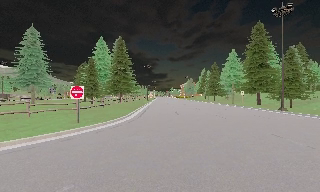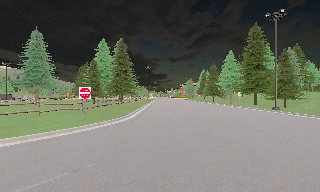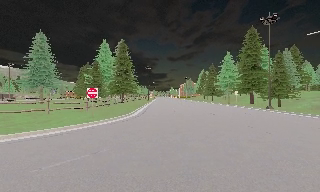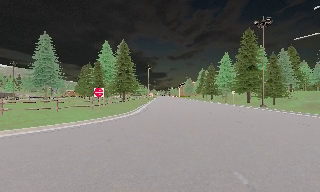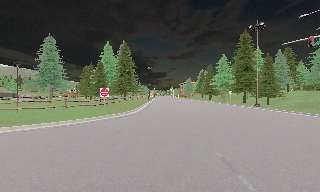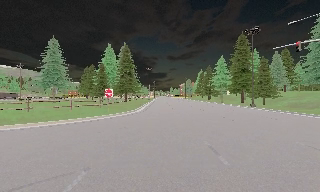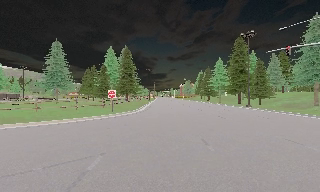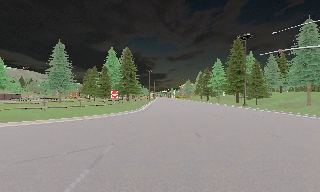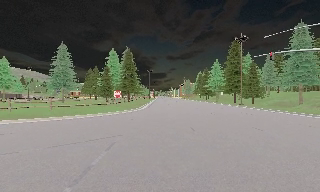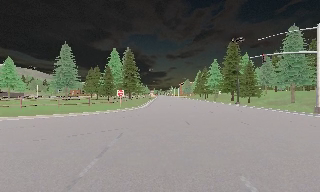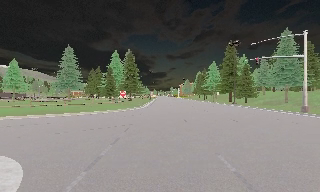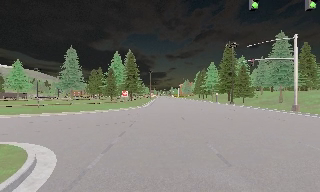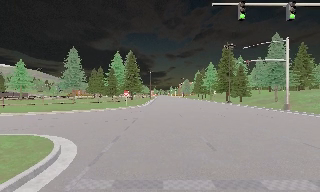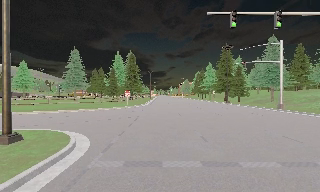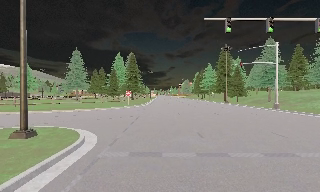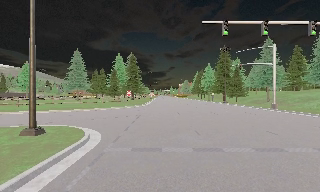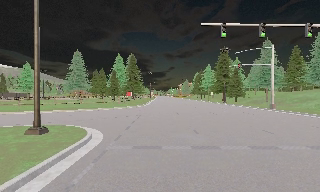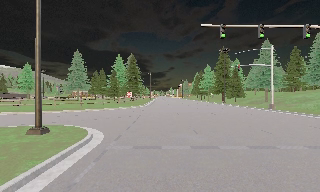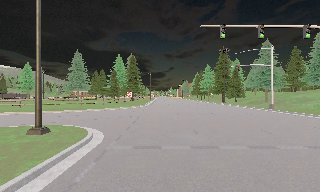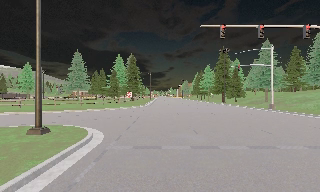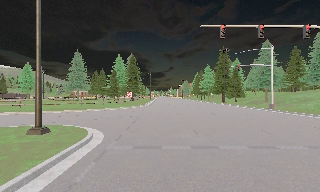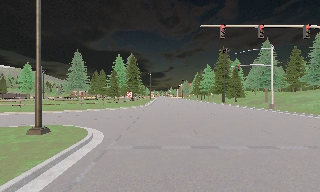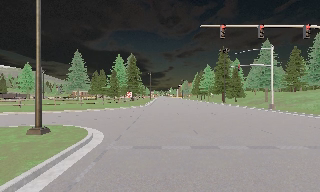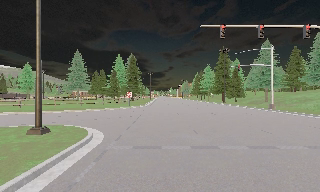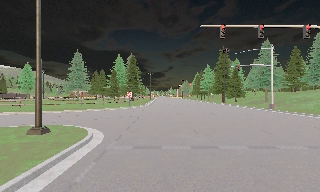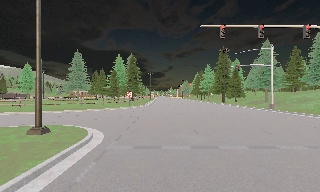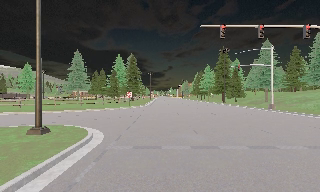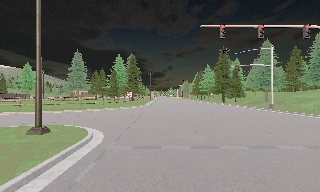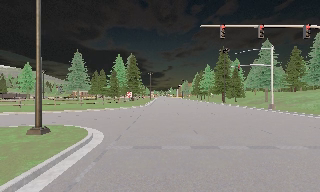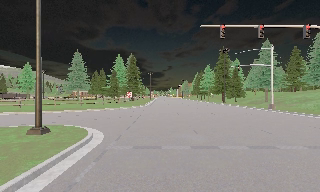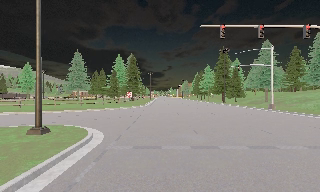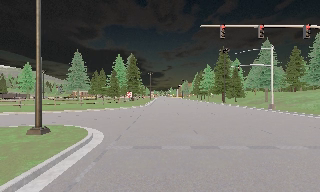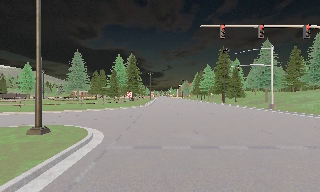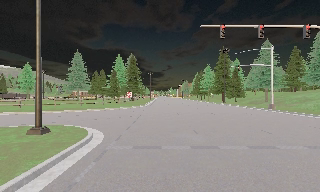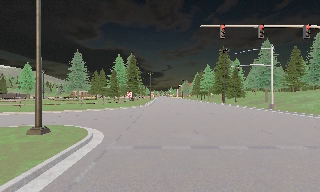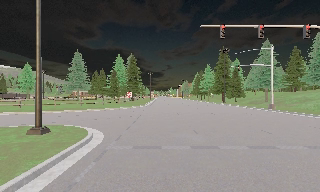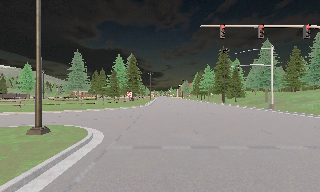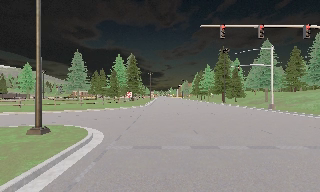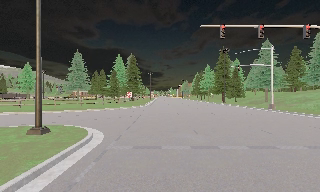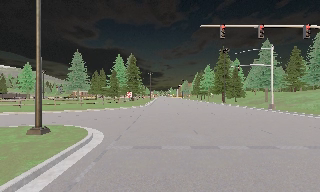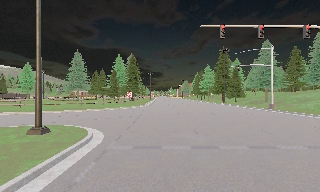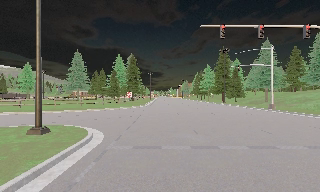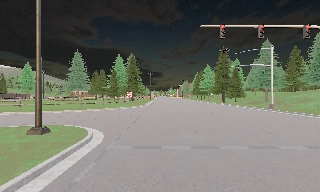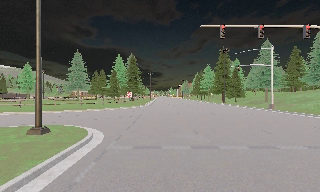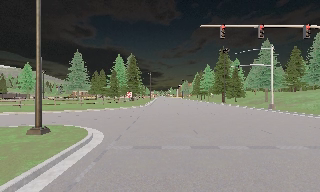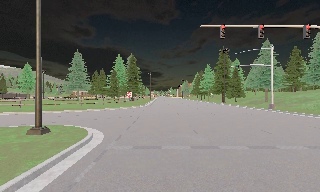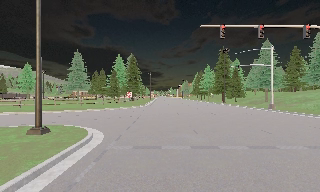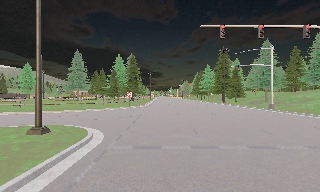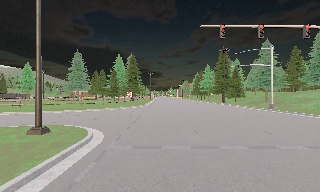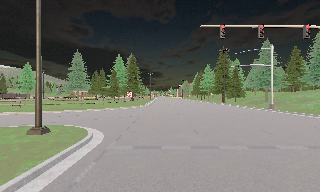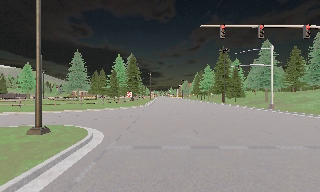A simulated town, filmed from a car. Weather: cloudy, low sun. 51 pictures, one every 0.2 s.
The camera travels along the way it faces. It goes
backward.
0.0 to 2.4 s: The camera travels backward, about 14 m, so what stands in front gets smaller.
2.4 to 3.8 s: The camera travels backward, about 2.5 m, so what stands in front gets smaller. It loses speed.
3.8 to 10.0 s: The camera keeps its place and its aim.
The film runs backward here.
